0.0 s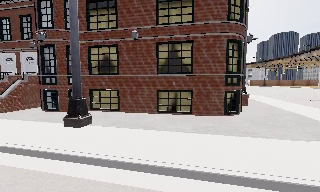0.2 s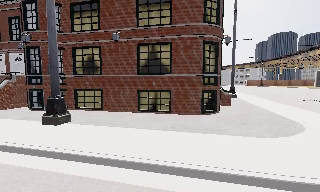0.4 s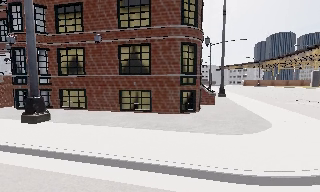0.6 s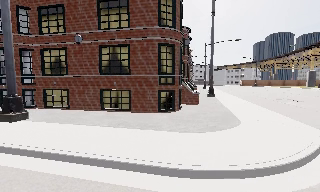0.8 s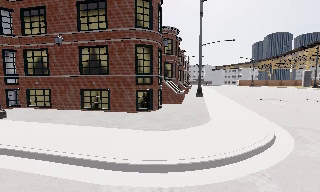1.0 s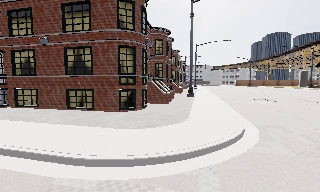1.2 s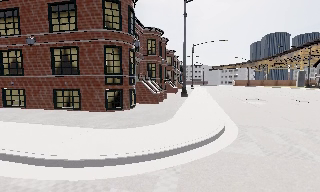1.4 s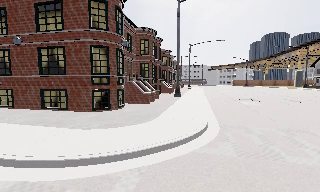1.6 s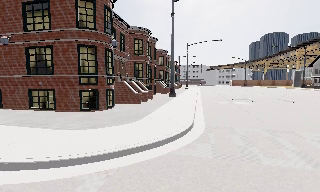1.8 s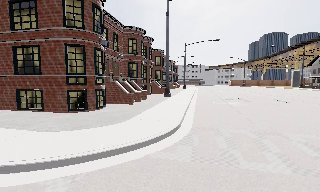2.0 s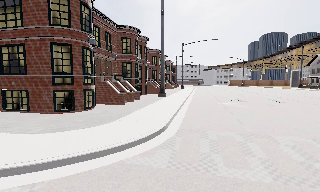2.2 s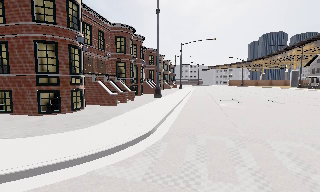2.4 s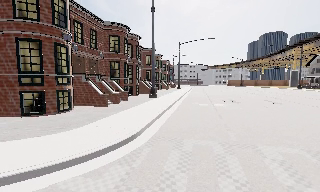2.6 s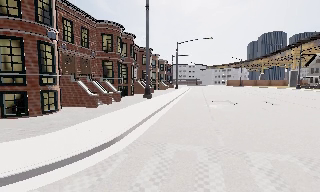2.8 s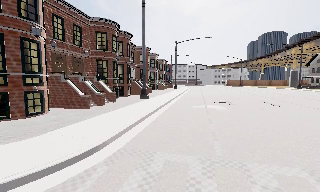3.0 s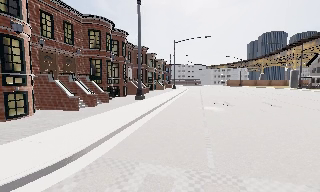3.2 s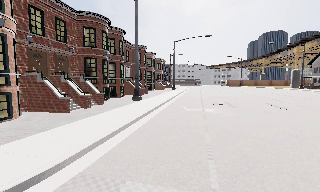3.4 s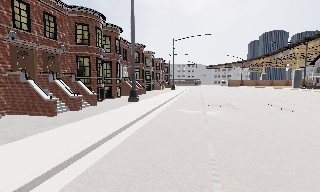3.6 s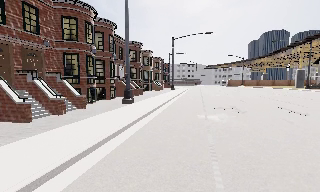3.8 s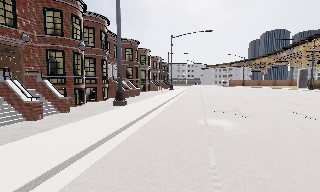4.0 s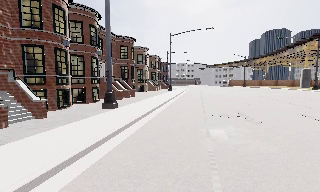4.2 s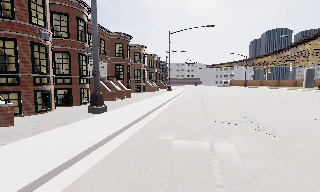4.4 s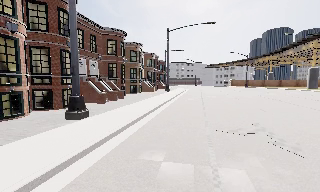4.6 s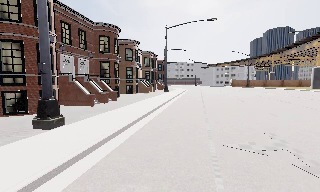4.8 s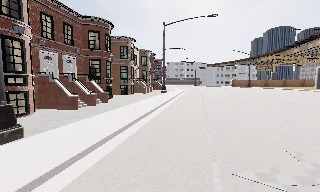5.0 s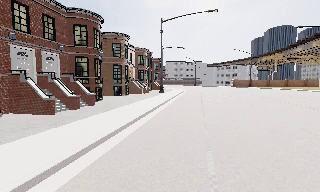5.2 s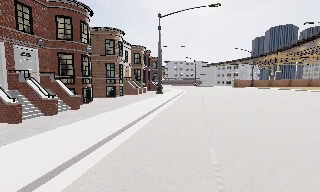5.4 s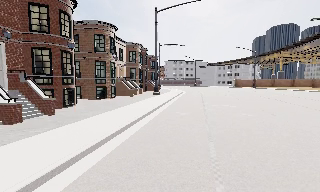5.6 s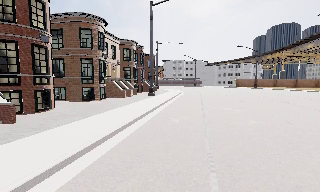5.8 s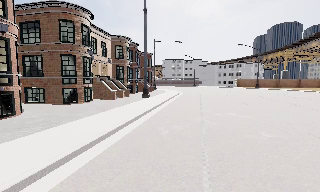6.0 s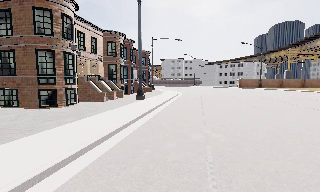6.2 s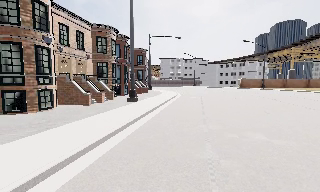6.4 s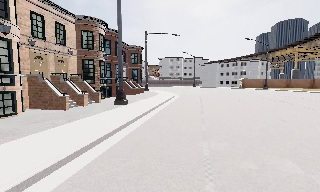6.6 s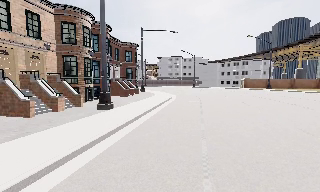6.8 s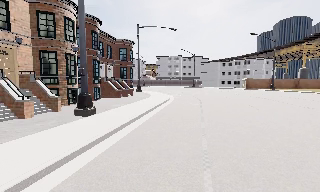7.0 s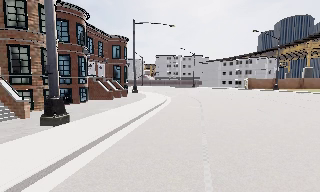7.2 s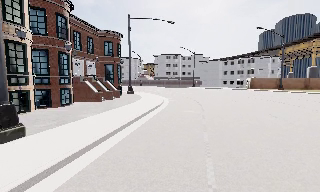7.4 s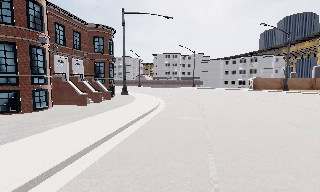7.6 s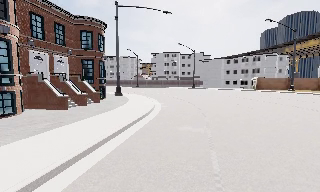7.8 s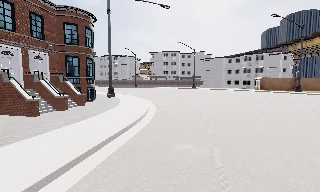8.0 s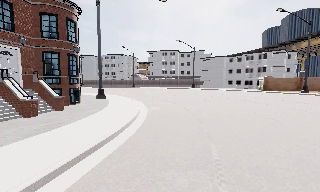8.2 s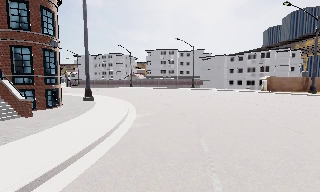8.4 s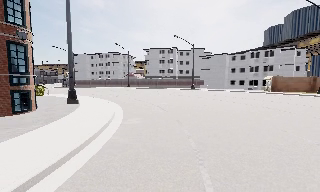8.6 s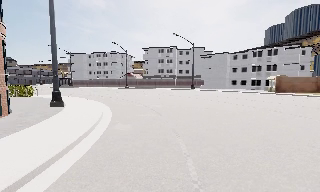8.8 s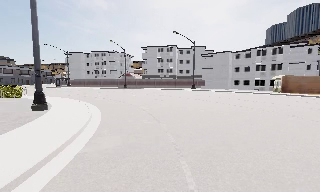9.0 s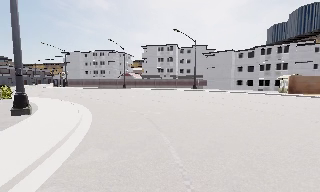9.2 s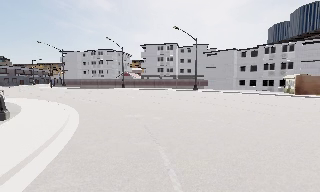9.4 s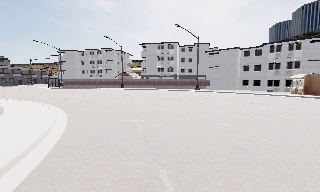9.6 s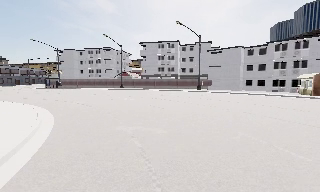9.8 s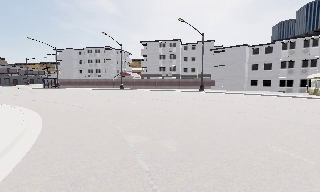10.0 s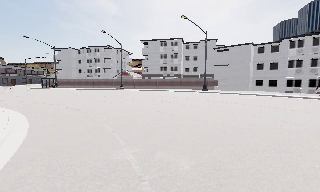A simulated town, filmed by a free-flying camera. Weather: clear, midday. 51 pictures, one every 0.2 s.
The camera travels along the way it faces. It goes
forward.
0.0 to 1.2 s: The camera travels to its right, about 6 m, so close, fixed things drift to the left.
1.2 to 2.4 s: The camera travels to its right and forward, about 3.5 m, so close, fixed things drift to the left.
2.4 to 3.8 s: The camera travels forward, about 6 m, so what stands in front looms larger. It gains speed.
3.8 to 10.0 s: The camera travels forward, about 50 m, so what stands in front looms larger.
The film runs backward here.
